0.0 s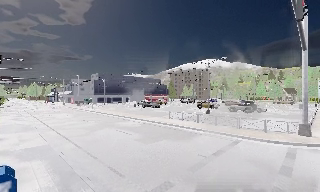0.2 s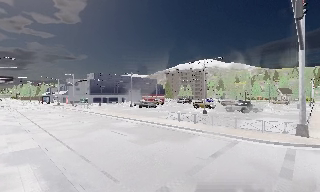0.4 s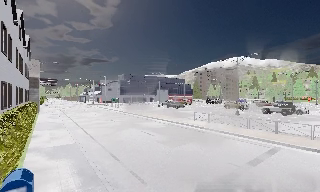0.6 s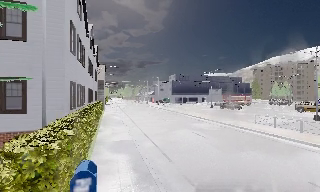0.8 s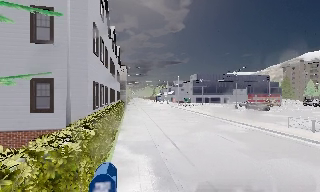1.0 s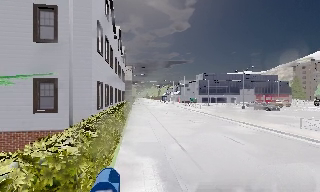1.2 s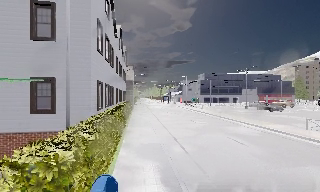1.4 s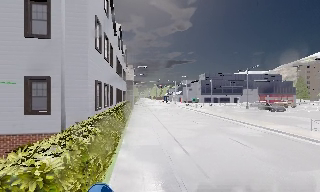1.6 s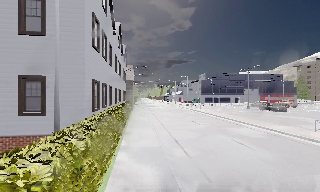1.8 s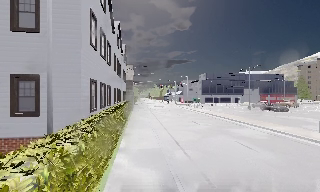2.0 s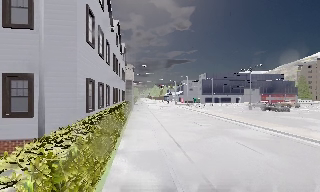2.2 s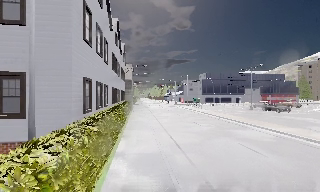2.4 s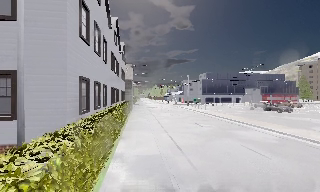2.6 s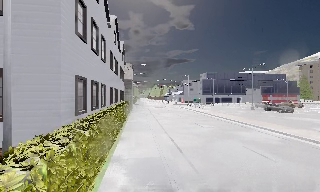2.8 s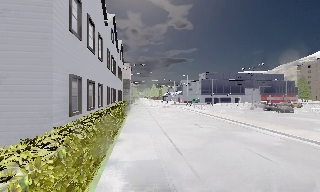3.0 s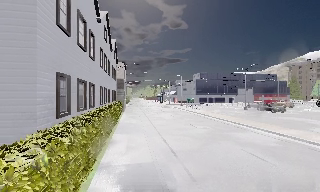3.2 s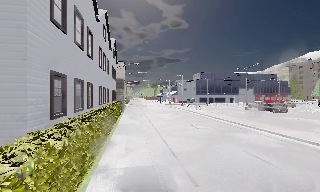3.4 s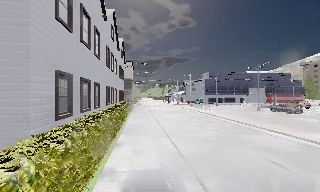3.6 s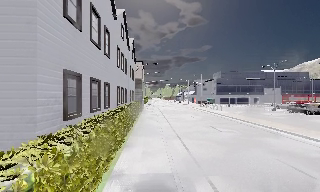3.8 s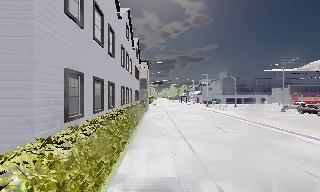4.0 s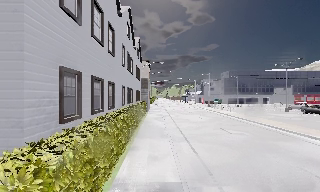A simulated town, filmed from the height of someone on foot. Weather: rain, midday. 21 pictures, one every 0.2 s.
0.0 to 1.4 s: The scene slides to the right, as the camera pans about 35 degrees to its left. It travels forward, about 2 m.
1.4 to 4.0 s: The camera travels forward, about 3.5 m, so what stands in front looms larger.
The film runs forward here.
